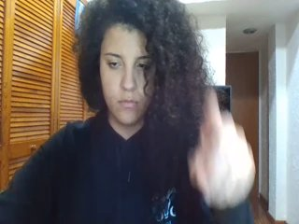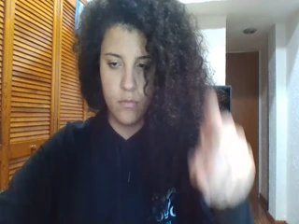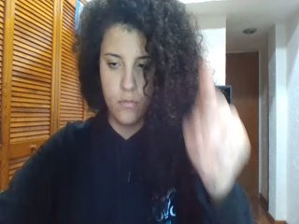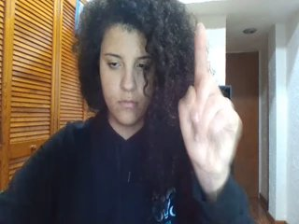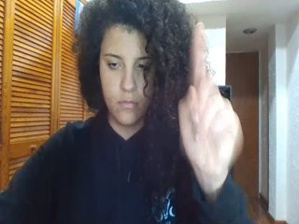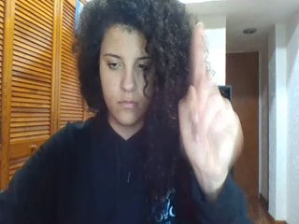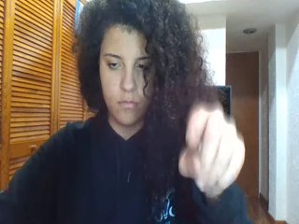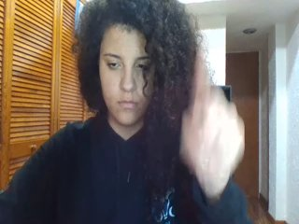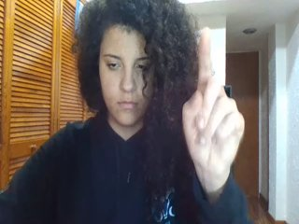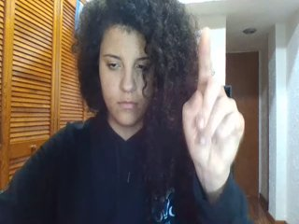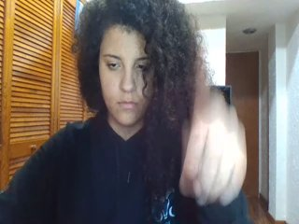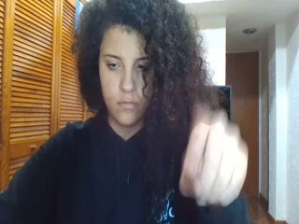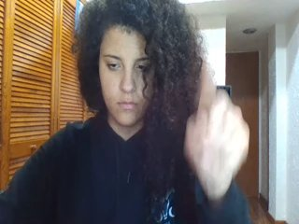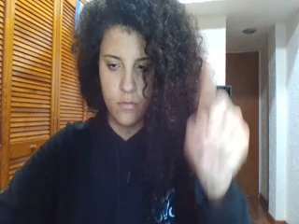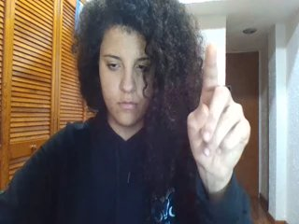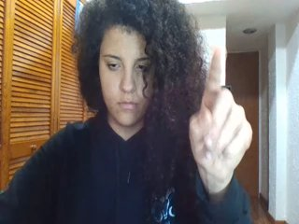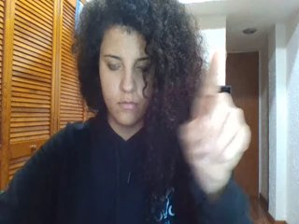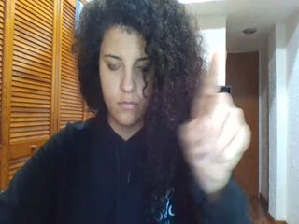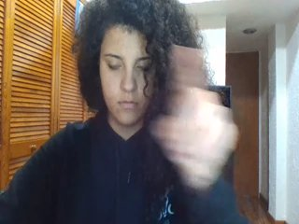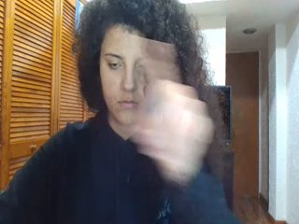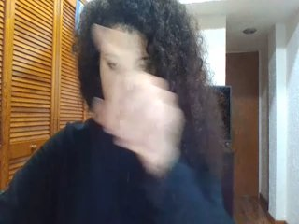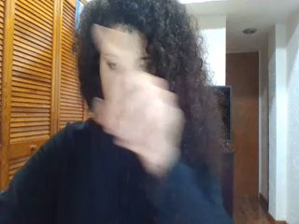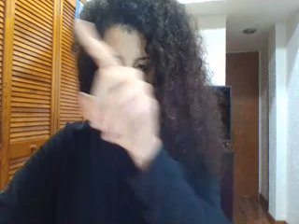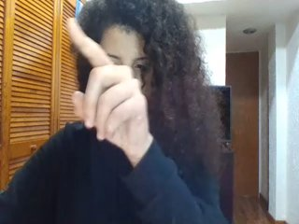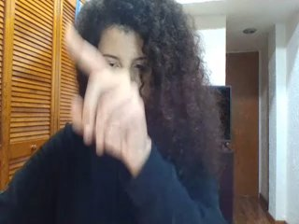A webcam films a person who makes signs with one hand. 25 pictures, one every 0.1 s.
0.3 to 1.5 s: Double click with one finger.
1.6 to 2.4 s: Pointing with one finger.
